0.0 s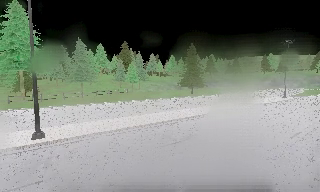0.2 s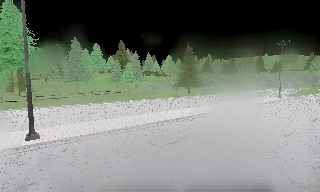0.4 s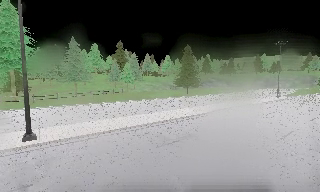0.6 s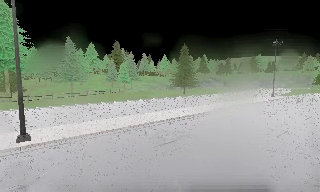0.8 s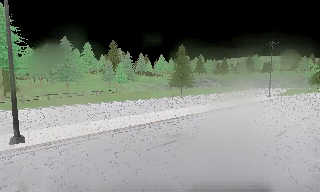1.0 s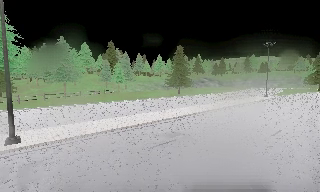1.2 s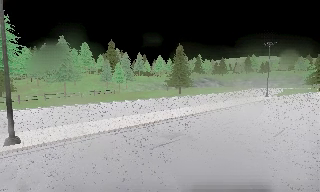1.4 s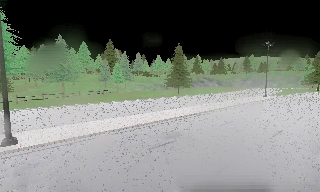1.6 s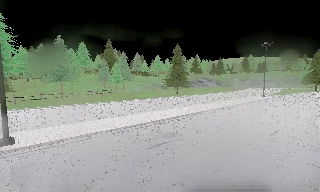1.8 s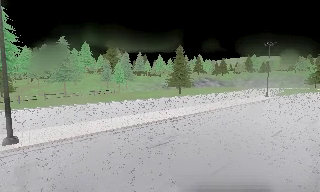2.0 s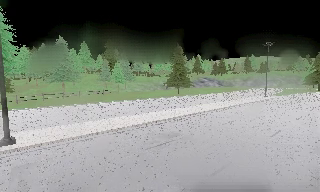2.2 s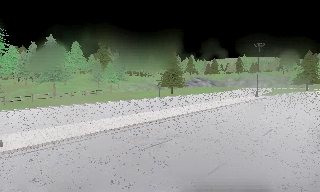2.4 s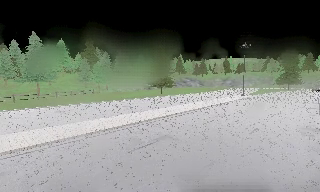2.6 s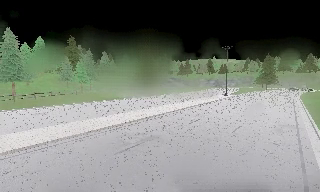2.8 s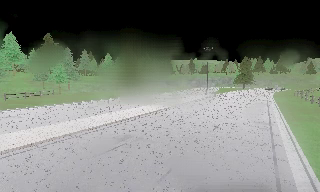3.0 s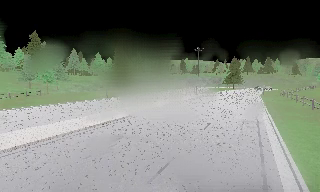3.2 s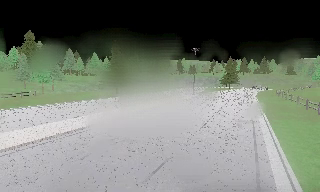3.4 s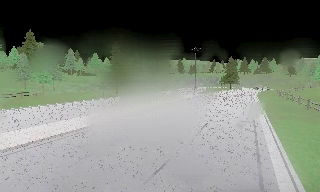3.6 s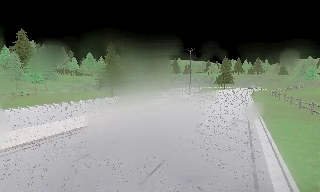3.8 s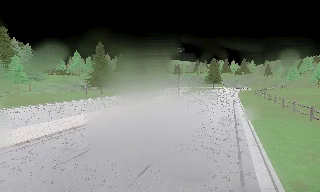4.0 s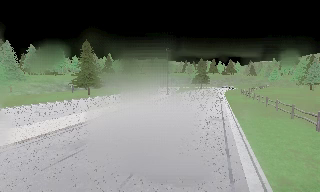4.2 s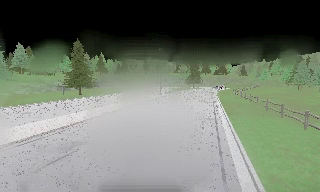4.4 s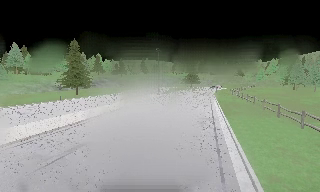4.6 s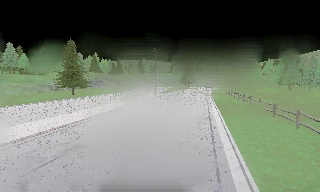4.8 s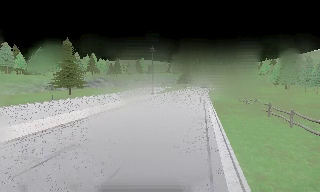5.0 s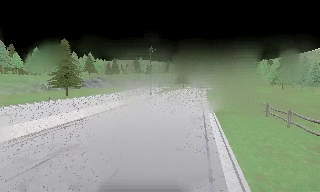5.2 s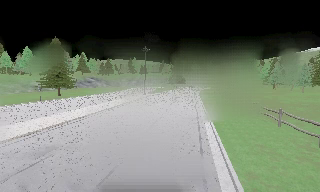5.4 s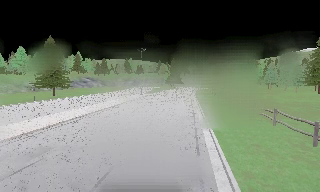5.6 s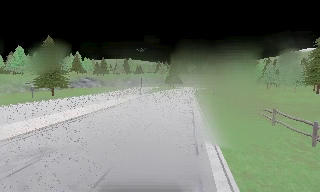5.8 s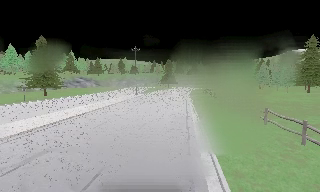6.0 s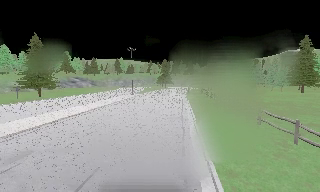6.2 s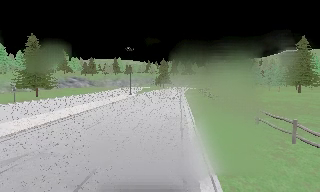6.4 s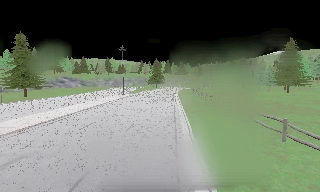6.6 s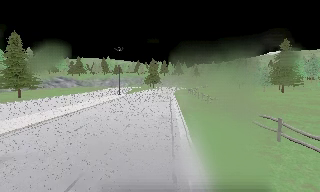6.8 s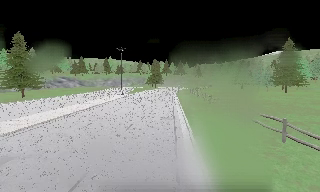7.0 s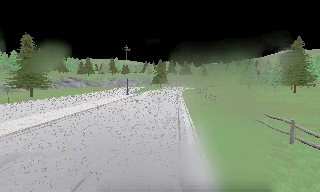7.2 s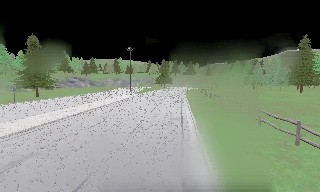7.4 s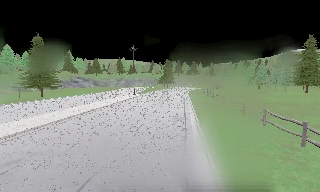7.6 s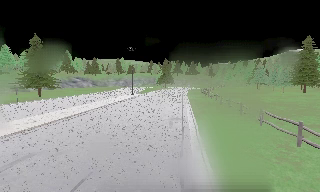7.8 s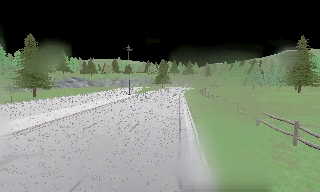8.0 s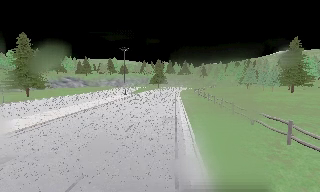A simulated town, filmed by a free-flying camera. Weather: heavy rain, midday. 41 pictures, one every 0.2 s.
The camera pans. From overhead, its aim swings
clockwise.
The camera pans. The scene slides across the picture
to the left.
0.0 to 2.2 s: The camera shifts only a little, or ends up much as it began.
2.2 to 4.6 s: The scene slides to the left, as the camera pans about 35 degrees to its right.
4.6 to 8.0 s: The camera swings to its right by about 10 degrees, and the scene slides to the left. It travels forward and to its right, about 1 m, so what stands in front looms larger.
The film runs forward here.
